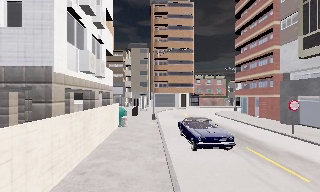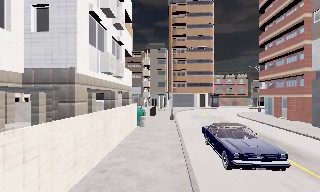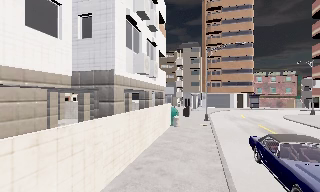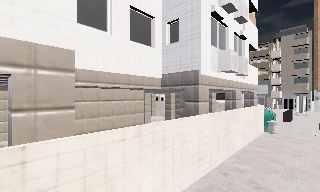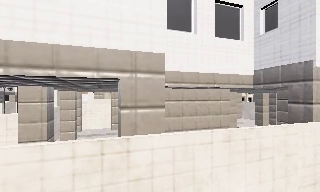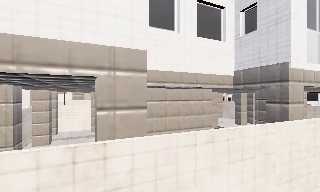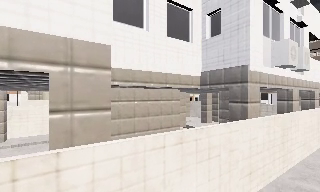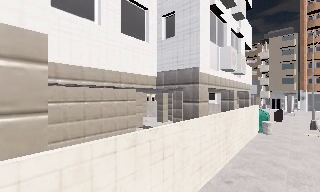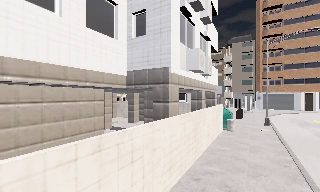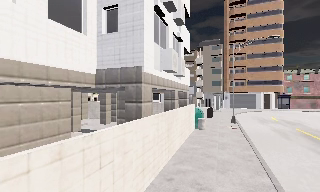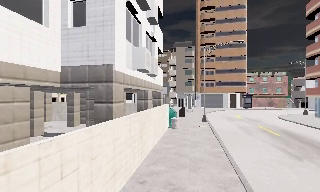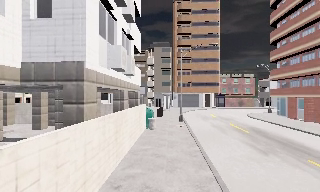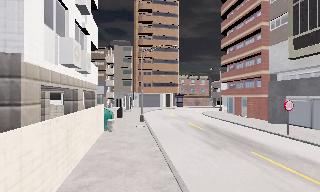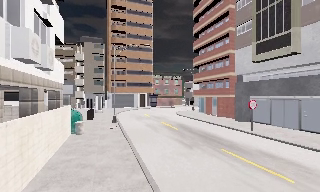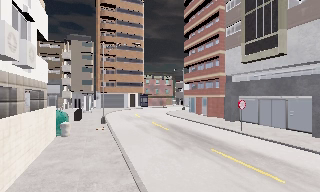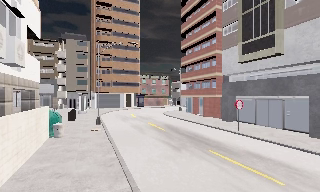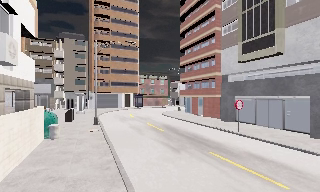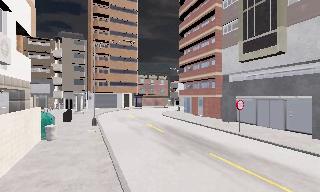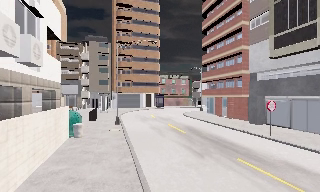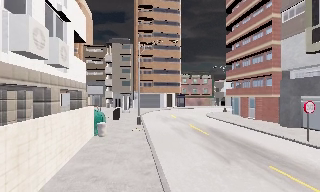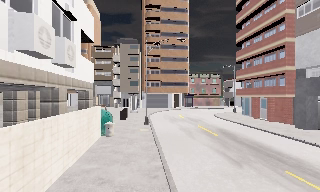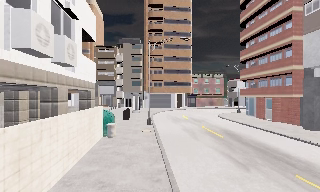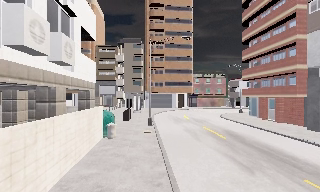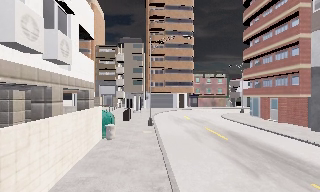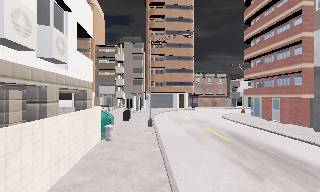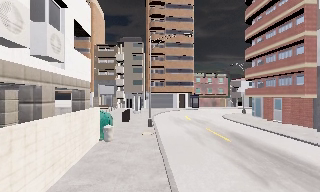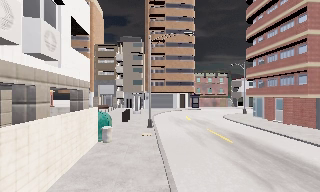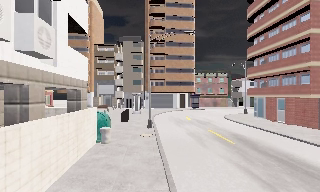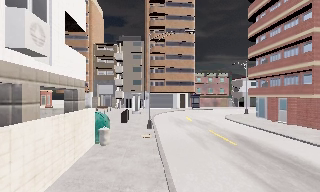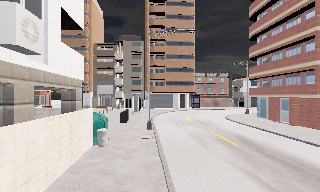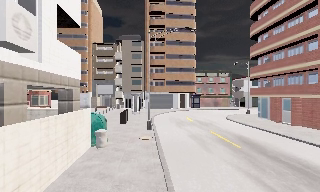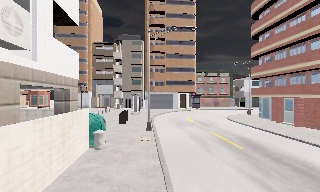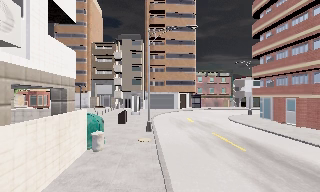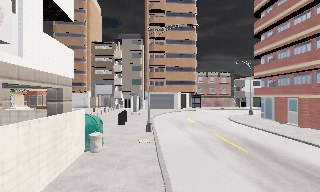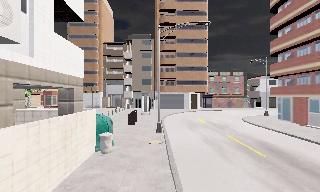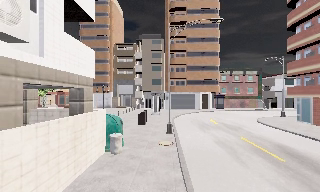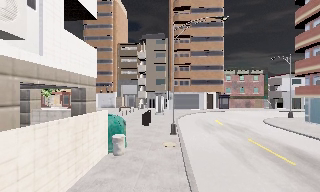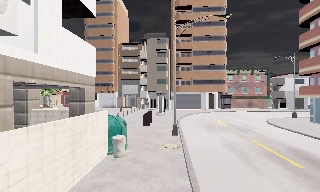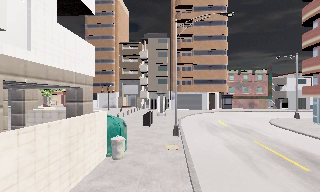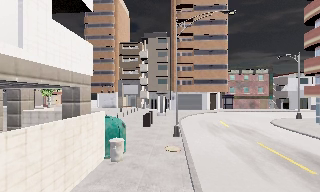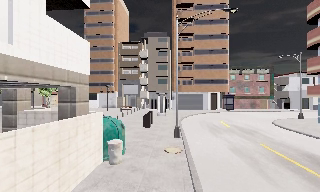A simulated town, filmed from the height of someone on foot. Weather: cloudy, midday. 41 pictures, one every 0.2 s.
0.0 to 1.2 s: The scene slides to the right, as the camera pans about 60 degrees to its left. It travels forward, about 1 m.
1.2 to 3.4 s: The camera swings to its right by about 80 degrees, and the scene slides to the left. It travels forward, about 2 m.
3.4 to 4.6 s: The camera swings to its left by about 20 degrees, and the scene slides to the right. It travels forward, about 1.5 m, so what stands in front looms larger.
4.6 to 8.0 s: The camera travels forward, about 4 m, so what stands in front looms larger.
The film runs forward here.
